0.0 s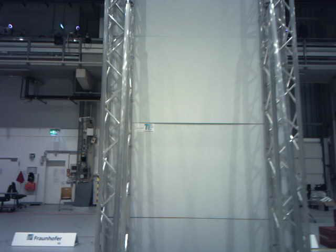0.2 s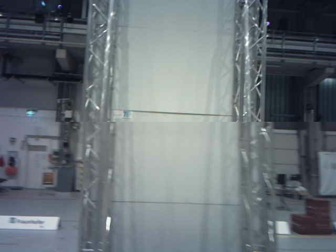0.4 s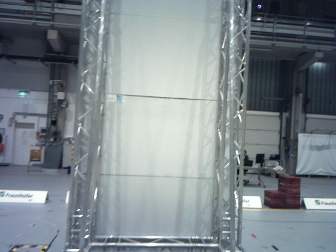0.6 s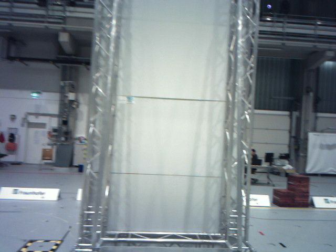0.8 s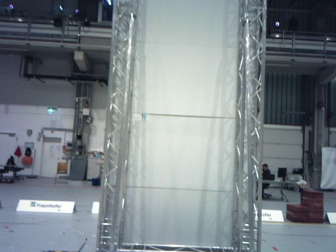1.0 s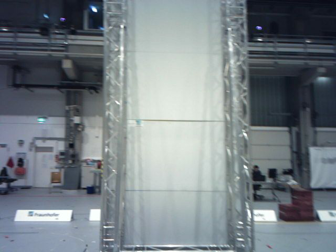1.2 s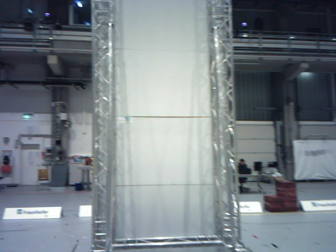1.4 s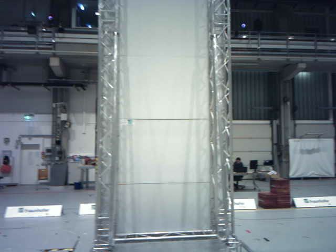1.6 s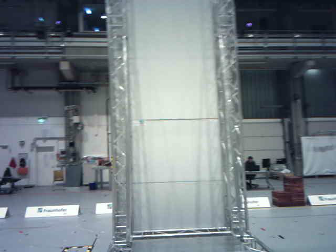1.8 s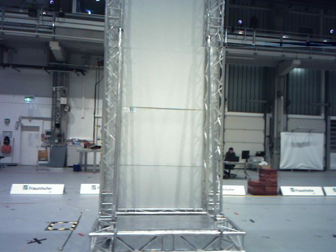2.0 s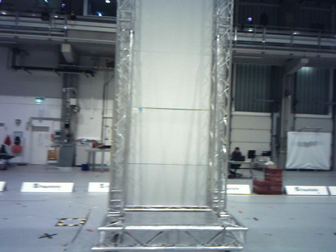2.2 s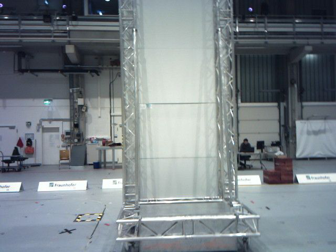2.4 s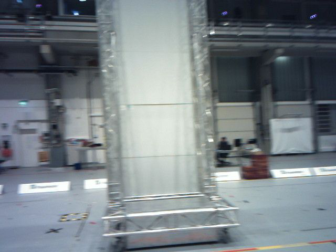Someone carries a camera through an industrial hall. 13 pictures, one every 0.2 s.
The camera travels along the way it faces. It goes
backward.
0.0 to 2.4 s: The camera travels backward, about 2.2 m, so what stands in front gets smaller. Its aim tips downward by about 10 degrees, and the scene shifts upward.
The film runs backward here.
